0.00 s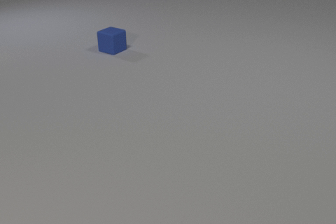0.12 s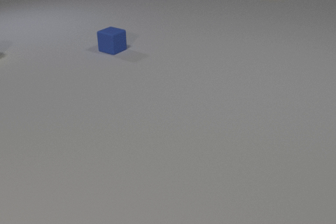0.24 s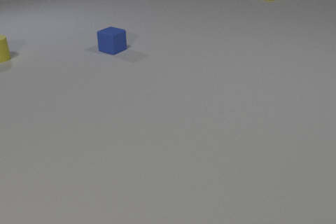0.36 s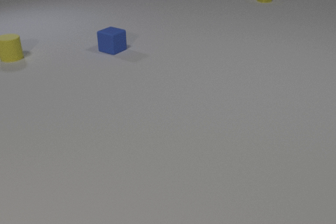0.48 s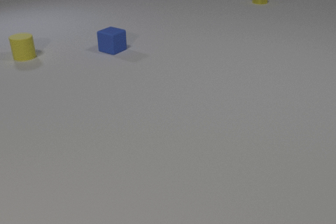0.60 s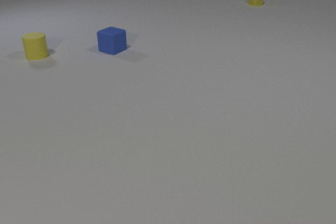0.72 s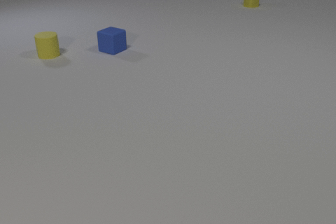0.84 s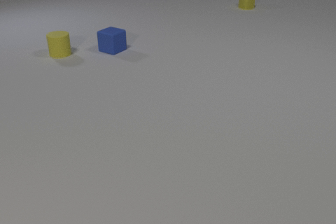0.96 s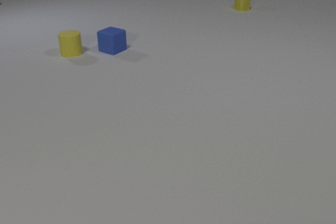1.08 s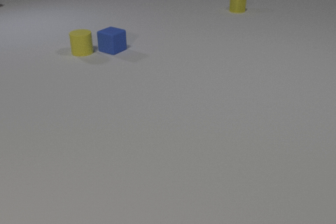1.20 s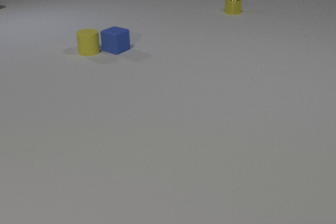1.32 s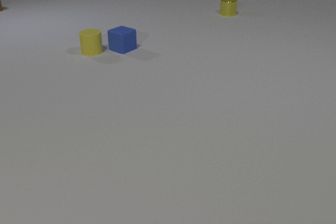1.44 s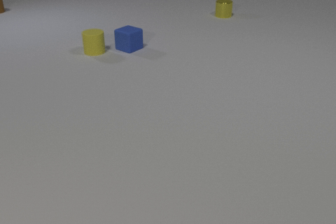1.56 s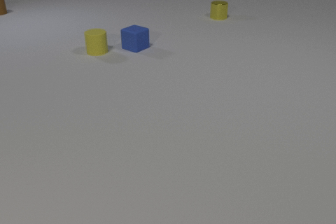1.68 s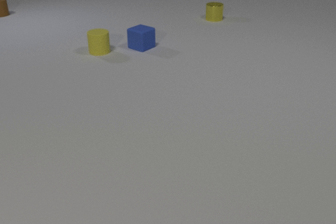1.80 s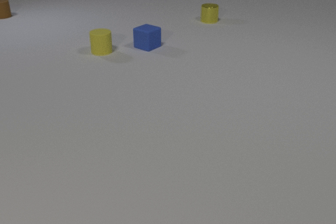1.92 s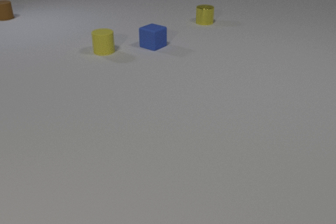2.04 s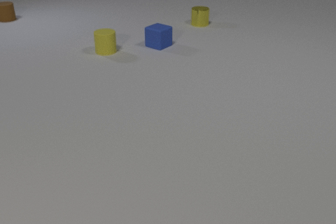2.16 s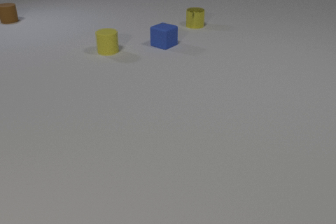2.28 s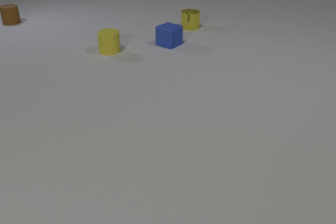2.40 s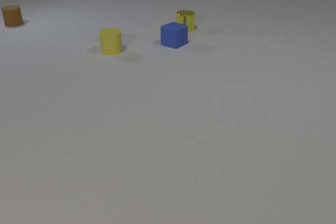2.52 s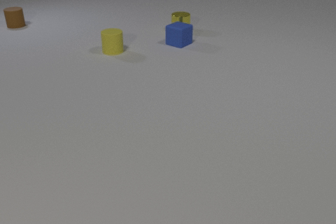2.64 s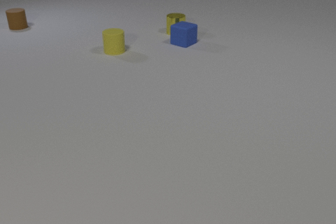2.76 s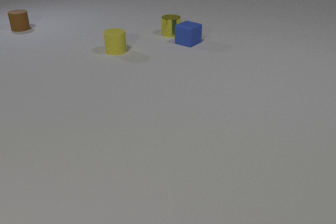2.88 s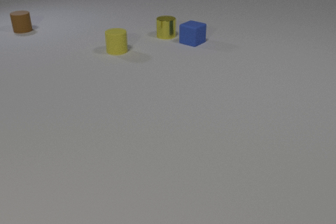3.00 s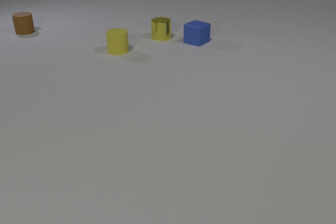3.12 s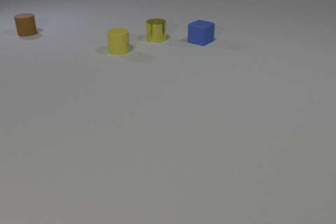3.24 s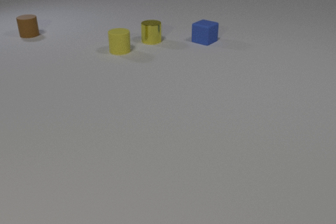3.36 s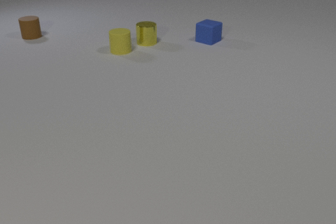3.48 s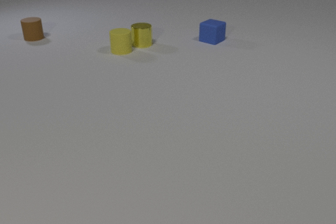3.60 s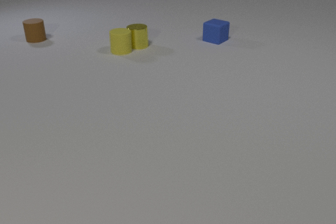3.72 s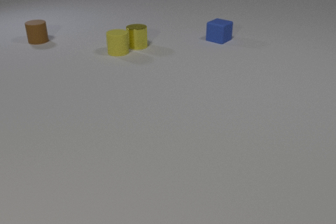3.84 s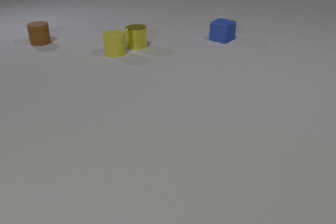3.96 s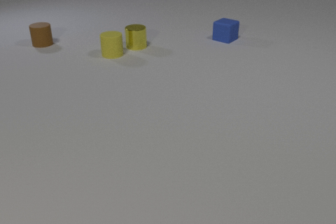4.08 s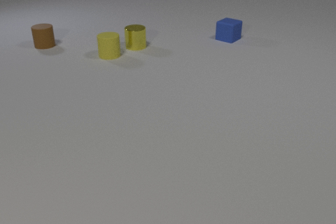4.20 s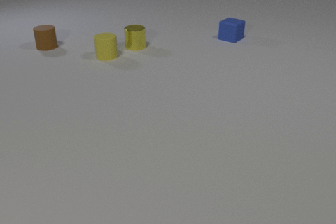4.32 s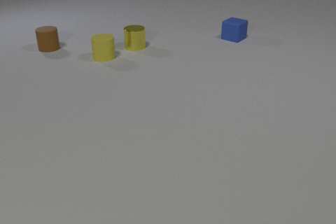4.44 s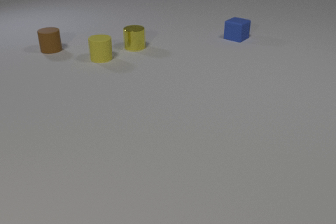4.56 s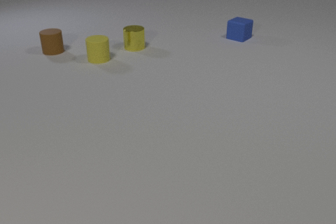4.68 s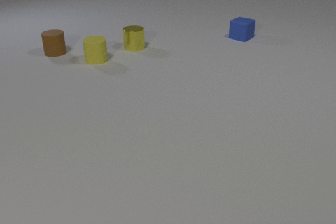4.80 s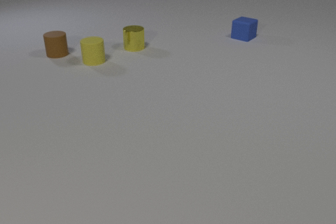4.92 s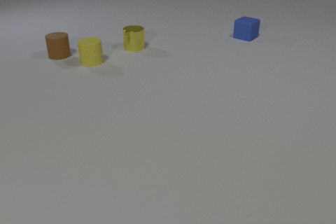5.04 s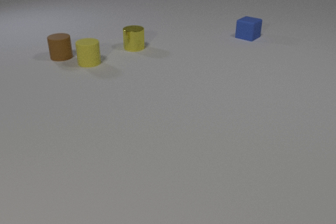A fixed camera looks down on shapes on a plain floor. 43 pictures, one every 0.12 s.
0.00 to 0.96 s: The yellow rubber cylinder comes in at the left edge, slides to the right. The yellow metal cylinder slides toward the camera and to the left.
0.96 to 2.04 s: The yellow rubber cylinder slides to the right. The blue rubber cube slides to the right. The yellow metal cylinder slides toward the camera and to the left. The brown rubber cylinder comes in at the left edge, slides toward the camera. The yellow rubber cylinder and the blue rubber cube collide.
2.04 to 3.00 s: The yellow rubber cylinder slides to the right. The blue rubber cube slides to the right. The yellow metal cylinder slides toward the camera and to the left. The brown rubber cylinder slides toward the camera.
3.00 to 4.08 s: The yellow rubber cylinder slides toward the camera and to the left. The blue rubber cube slides to the right. The yellow metal cylinder slides to the left and toward the camera. The brown rubber cylinder slides toward the camera. The yellow rubber cylinder and the yellow metal cylinder collide.
4.08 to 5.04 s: The yellow rubber cylinder slides to the left and toward the camera. The blue rubber cube slides to the right and away from the camera. The brown rubber cylinder slides toward the camera and to the right.
How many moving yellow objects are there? 2.
What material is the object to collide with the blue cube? rubber.
Are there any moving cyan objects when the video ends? no.
